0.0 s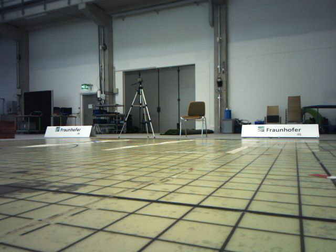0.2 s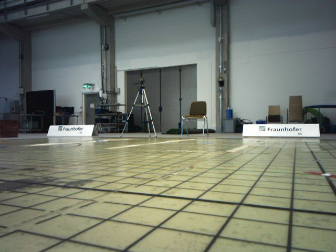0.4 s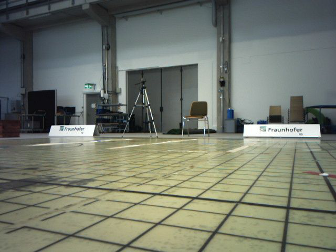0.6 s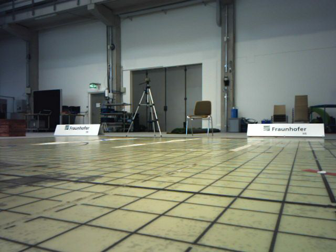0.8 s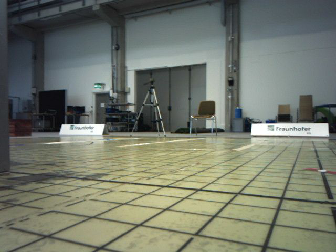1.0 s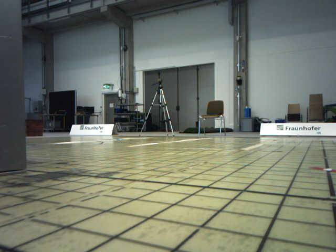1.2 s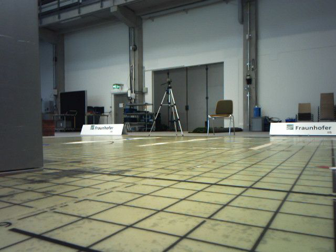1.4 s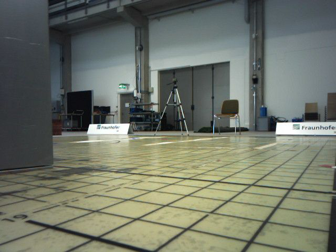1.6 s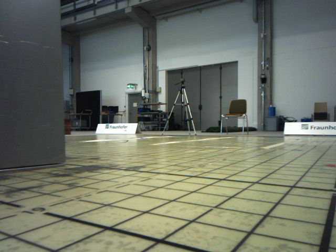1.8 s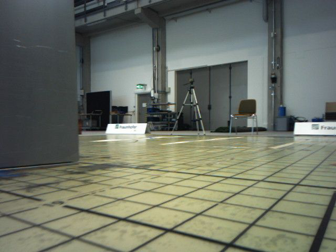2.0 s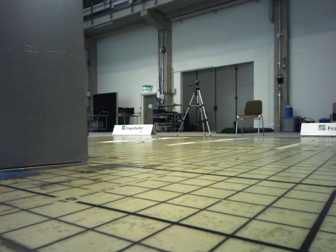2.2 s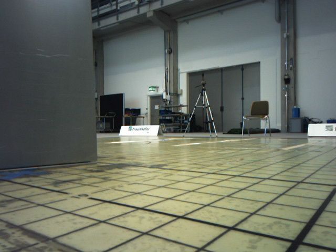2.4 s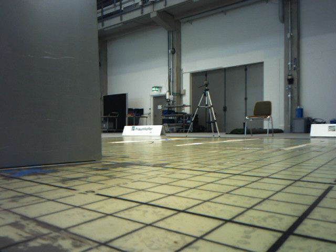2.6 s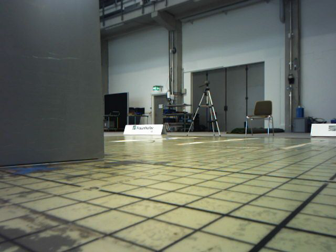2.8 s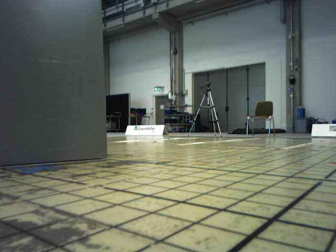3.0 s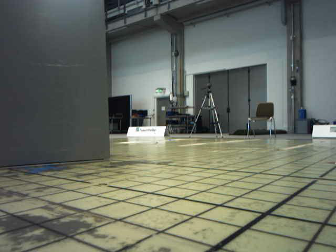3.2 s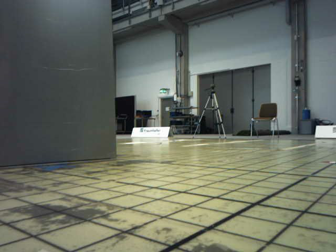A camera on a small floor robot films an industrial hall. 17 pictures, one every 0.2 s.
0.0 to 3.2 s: The scene slides to the right, as the camera pans about 15 degrees to its left. It travels backward, about 0.7 m, so what stands in front gets smaller.
The film runs backward here.
